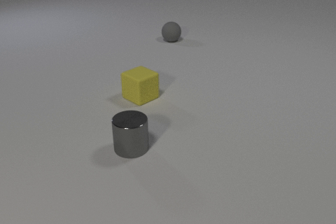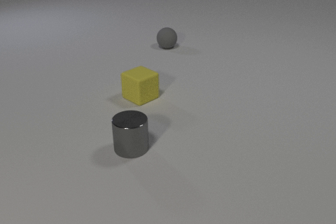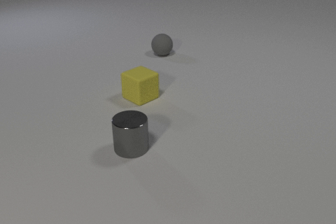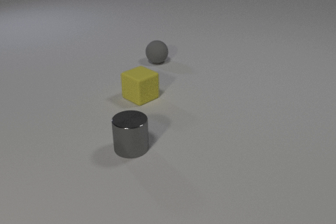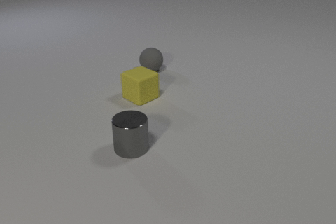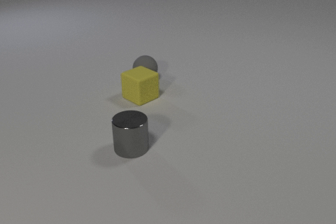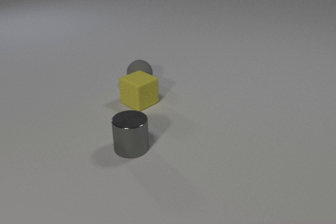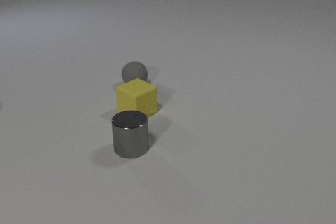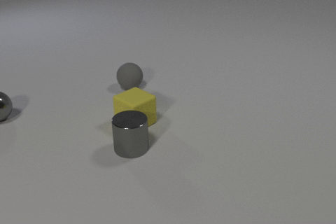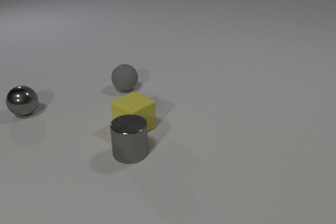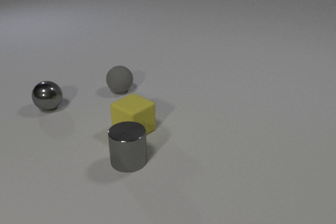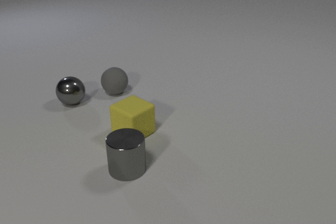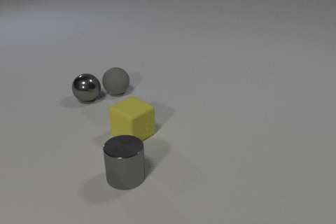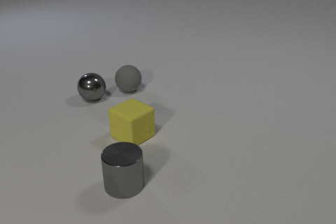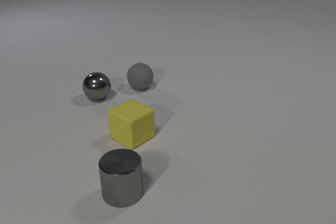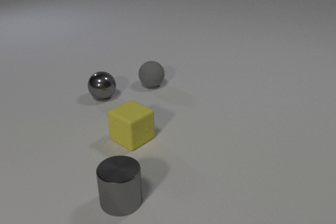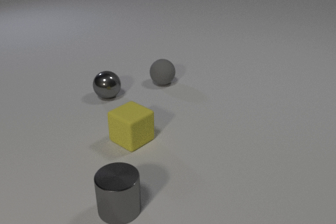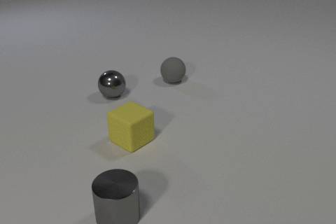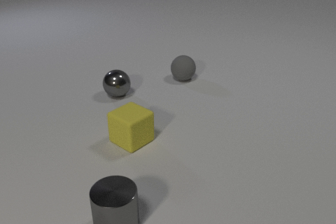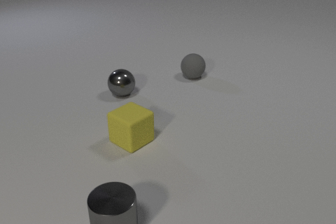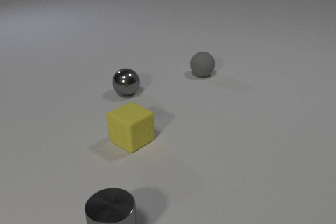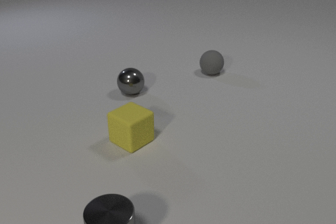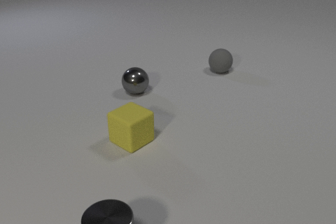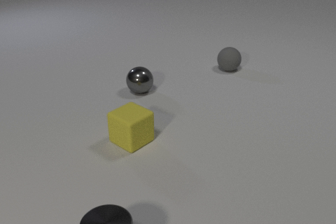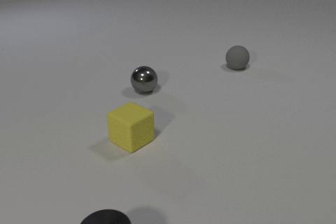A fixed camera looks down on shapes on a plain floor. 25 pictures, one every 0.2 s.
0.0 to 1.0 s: The gray rubber sphere rolls toward the camera.
1.0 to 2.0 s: The gray rubber sphere rolls to the left and toward the camera. The yellow rubber cube slides toward the camera. The gray metal cylinder slides toward the camera. The gray metal sphere comes in at the left edge, rolls to the right. The gray rubber sphere and the yellow rubber cube collide. The yellow rubber cube and the gray metal cylinder collide.
2.0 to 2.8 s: The gray rubber sphere rolls to the right. The yellow rubber cube slides toward the camera. The gray metal cylinder slides toward the camera. The gray metal sphere rolls to the right. The gray rubber sphere and the gray metal sphere collide.
2.8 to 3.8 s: The gray rubber sphere rolls to the right and away from the camera. The gray metal cylinder slides toward the camera. The gray metal sphere rolls to the right.
3.8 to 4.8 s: The gray rubber sphere rolls to the right and away from the camera. The gray metal cylinder slides toward the camera. The gray metal sphere rolls to the right.
How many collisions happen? 3.
What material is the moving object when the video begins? rubber.
What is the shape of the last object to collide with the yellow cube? cylinder.
